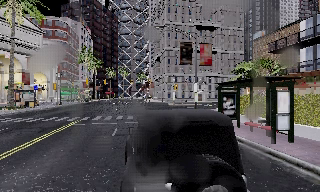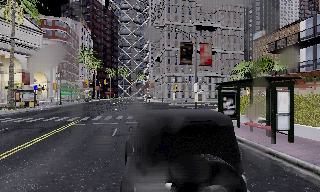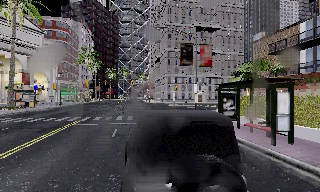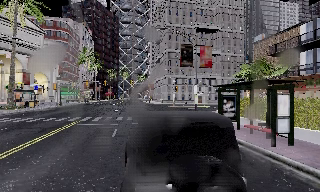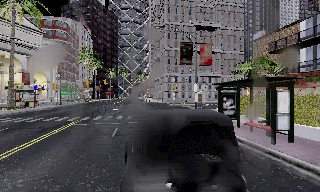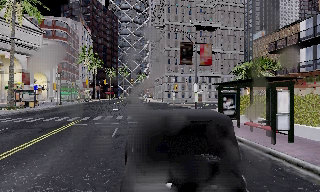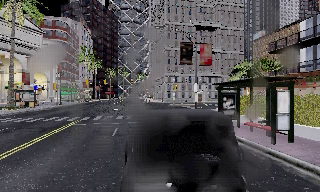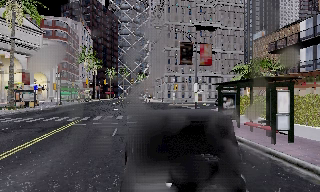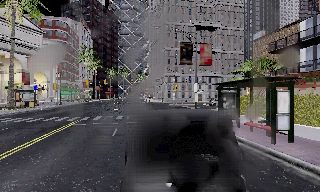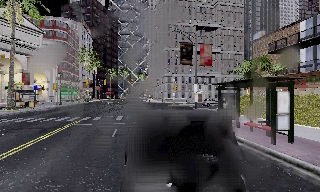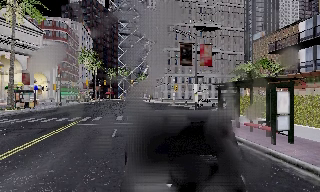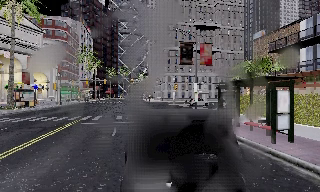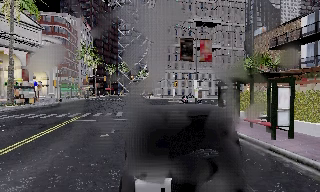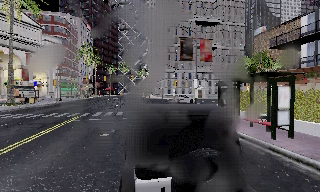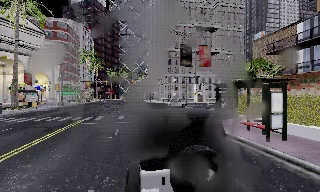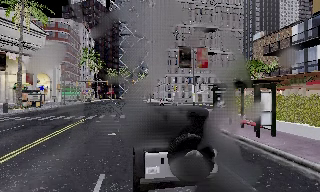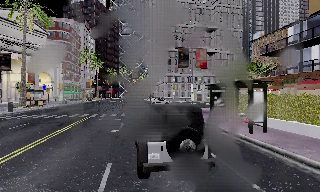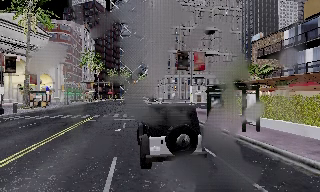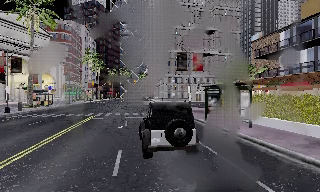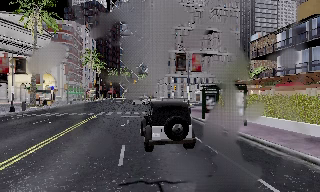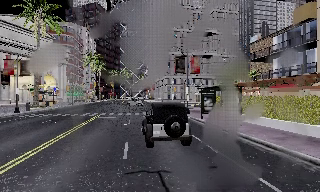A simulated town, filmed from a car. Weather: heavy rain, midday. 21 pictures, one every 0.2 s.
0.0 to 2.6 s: The camera shifts only a little, or ends up much as it began.
2.6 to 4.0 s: The camera travels backward, about 4.5 m, so what stands in front gets smaller.
The film runs backward here.
